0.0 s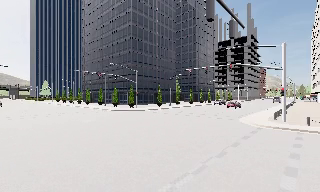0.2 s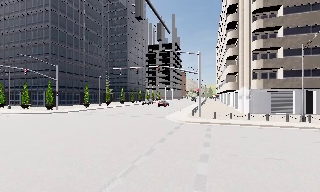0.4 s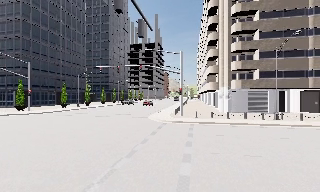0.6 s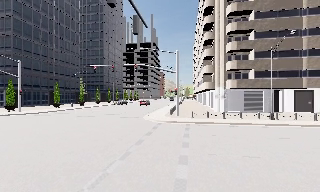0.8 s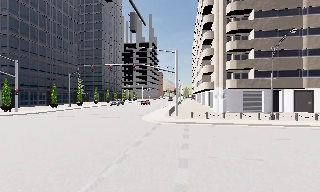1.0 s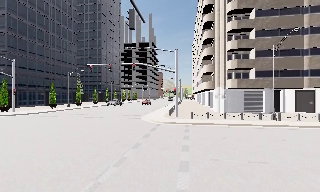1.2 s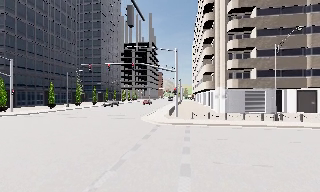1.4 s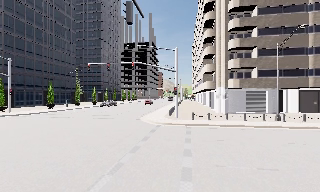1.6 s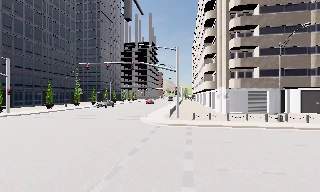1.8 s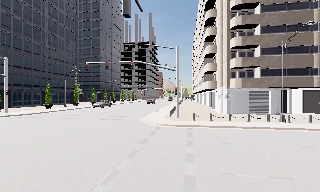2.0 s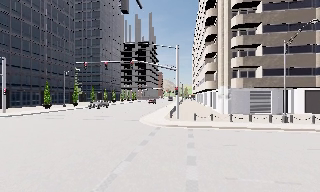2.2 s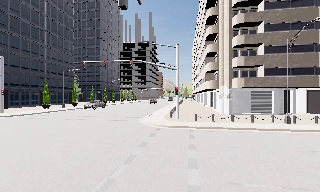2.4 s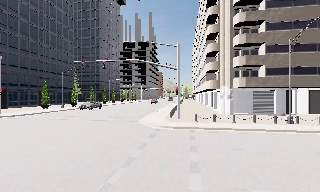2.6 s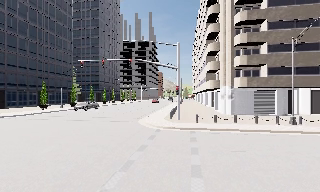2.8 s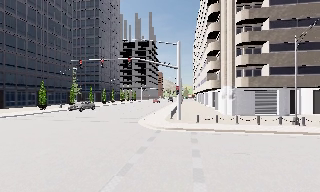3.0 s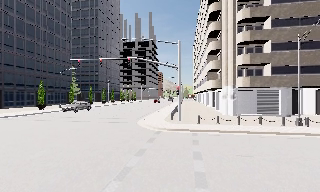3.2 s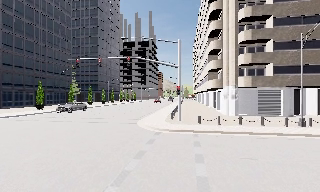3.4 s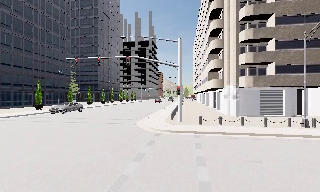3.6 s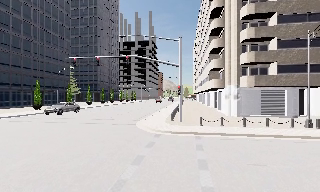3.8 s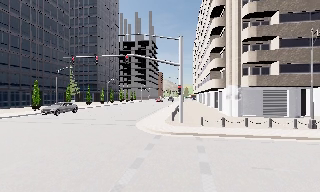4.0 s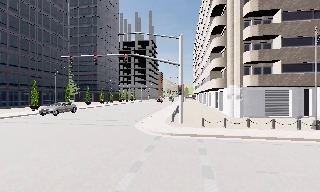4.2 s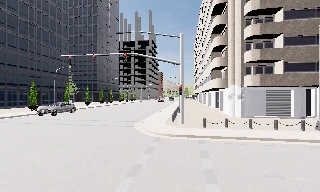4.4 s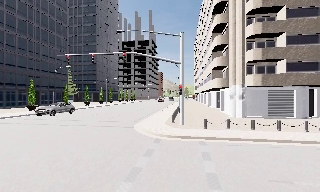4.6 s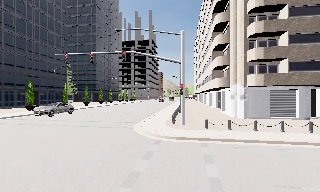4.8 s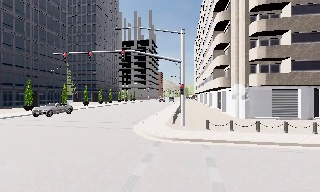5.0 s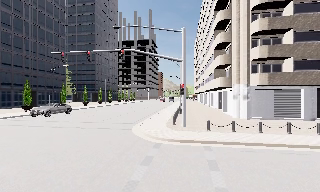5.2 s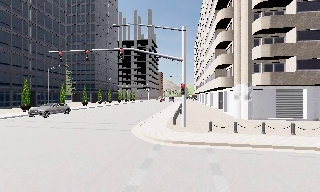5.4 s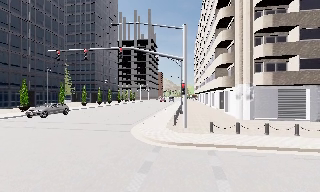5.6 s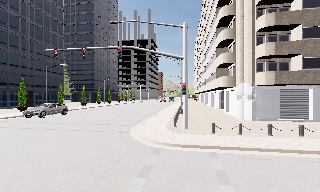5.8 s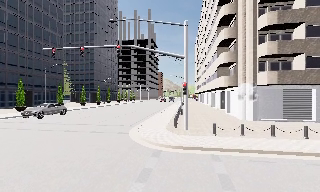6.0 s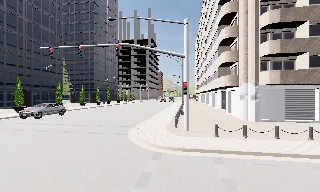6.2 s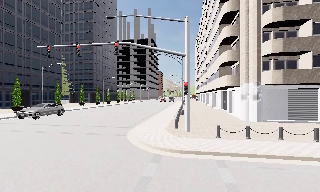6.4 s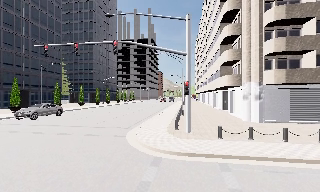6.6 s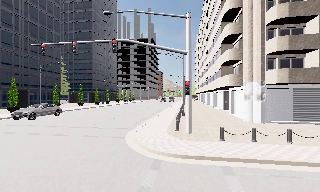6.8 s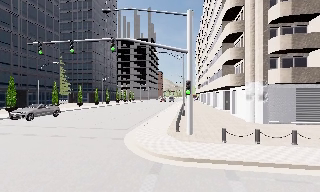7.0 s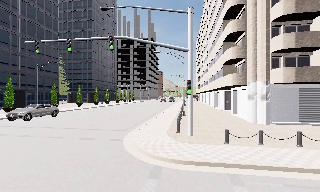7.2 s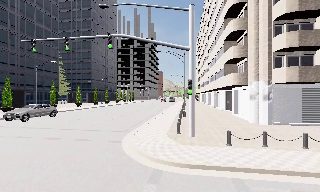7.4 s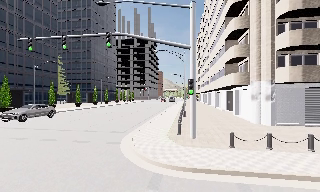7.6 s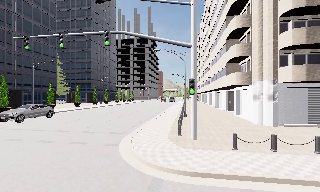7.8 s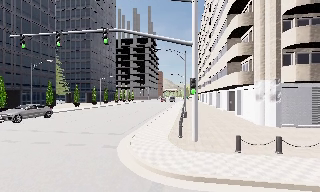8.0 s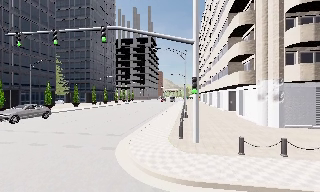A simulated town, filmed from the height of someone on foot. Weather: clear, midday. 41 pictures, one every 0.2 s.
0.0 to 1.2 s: The camera pans to its right, which is clockwise from overhead, by about 30 degrees. It travels forward, about 1.5 m.
1.2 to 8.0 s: The camera travels forward, about 10 m, so what stands in front looms larger.
The film runs forward here.
